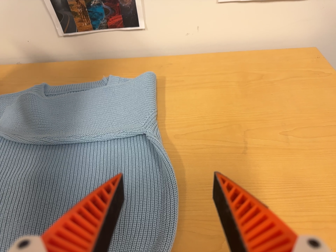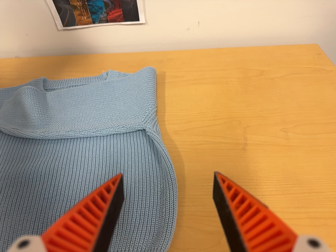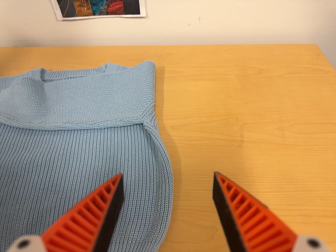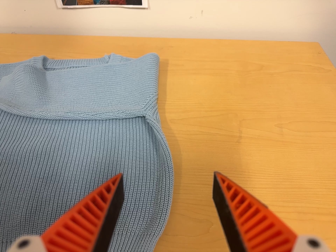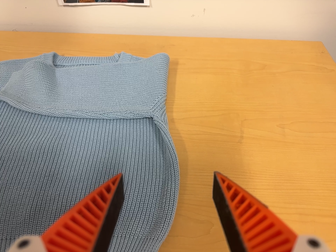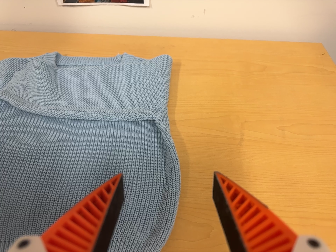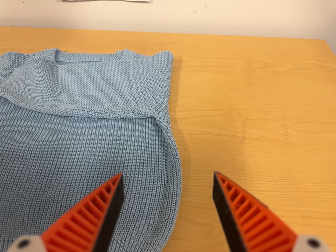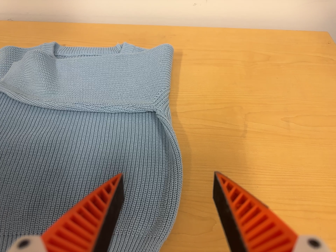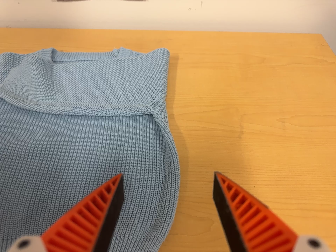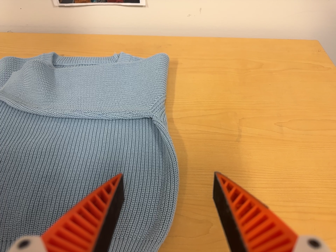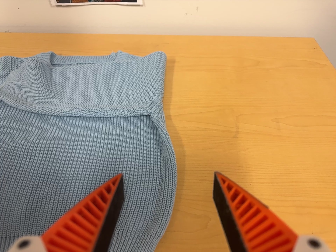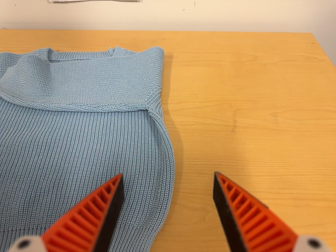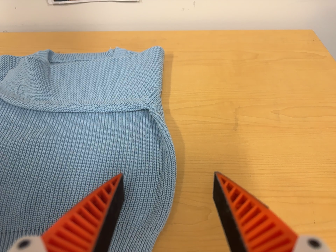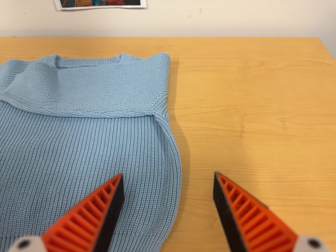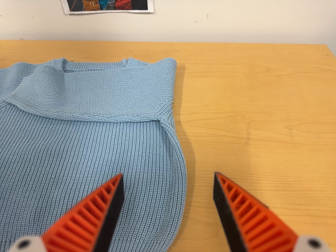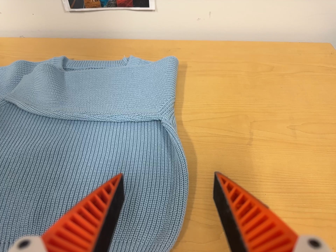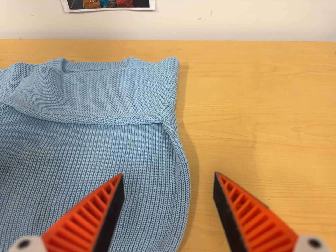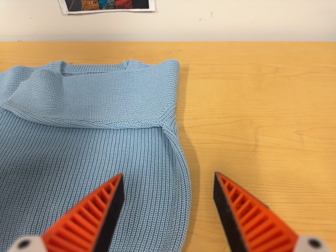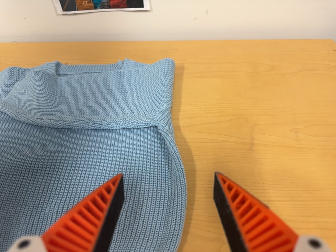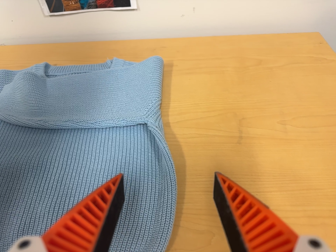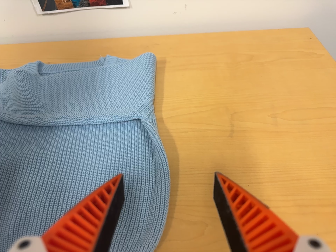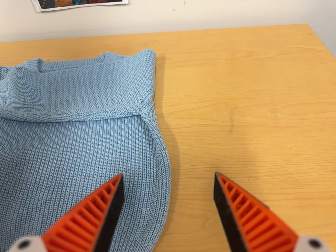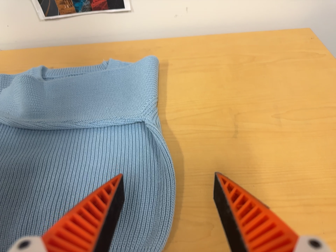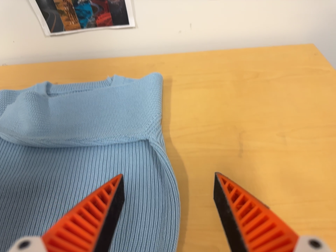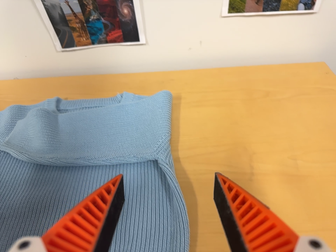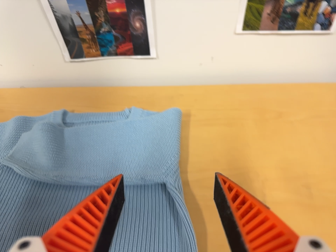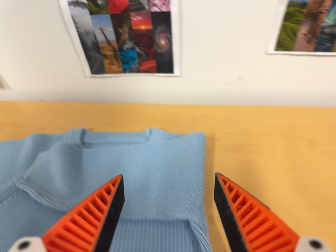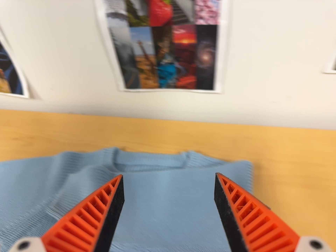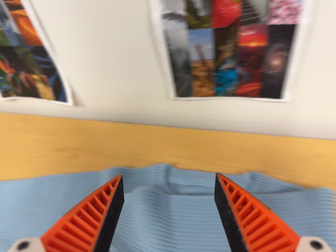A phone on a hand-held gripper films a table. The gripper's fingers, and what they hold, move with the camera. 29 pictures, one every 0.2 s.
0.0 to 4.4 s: The camera shifts only a little, or ends up much as it began.
4.4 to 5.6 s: The scene slides to the right, as the camera pans about 15 degrees to its left. It travels toward the top of its view, forward and to its left, about 28 cm, so close, fixed things drift downward. It rolls about its line of sight by about 10 degrees, and the scene rotates clockwise.
The film runs backward here.
